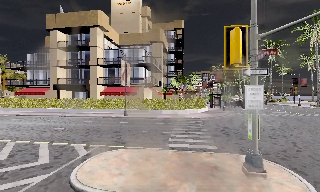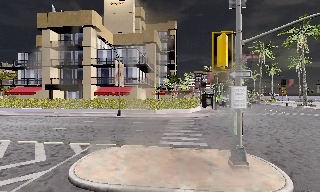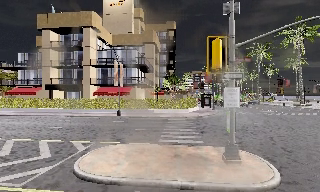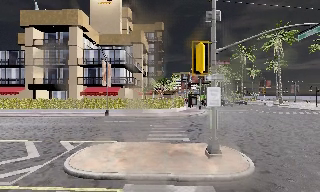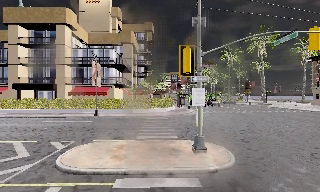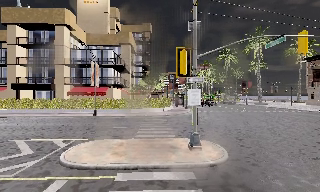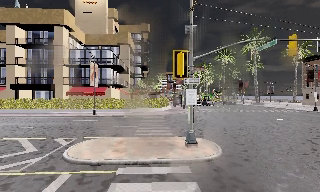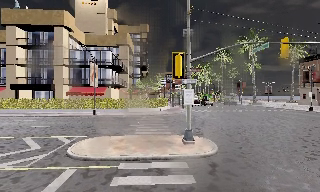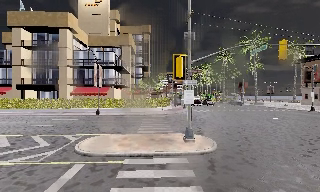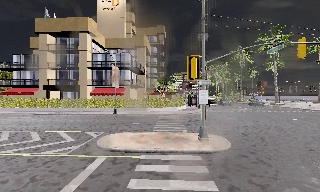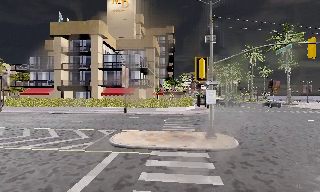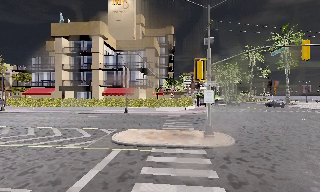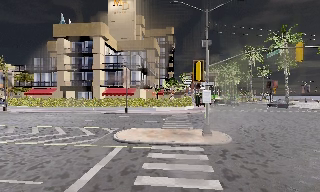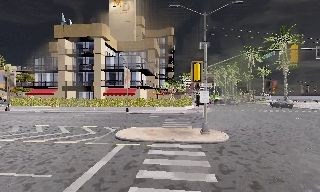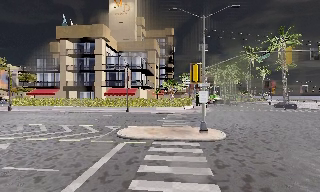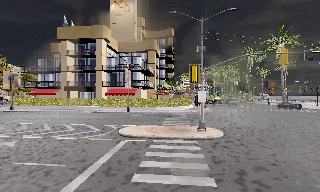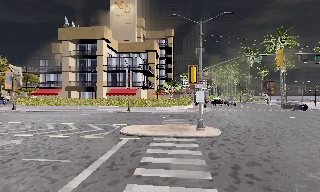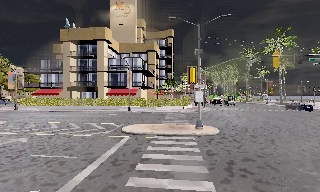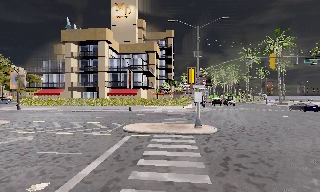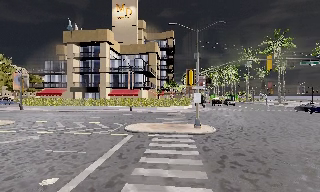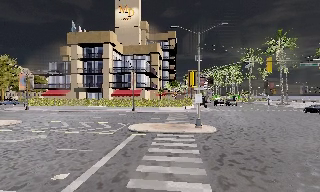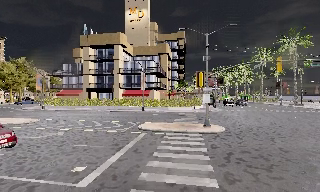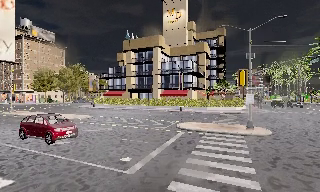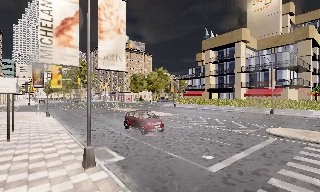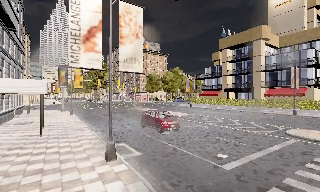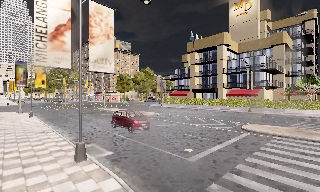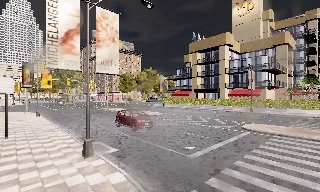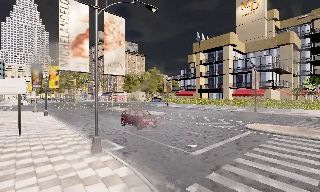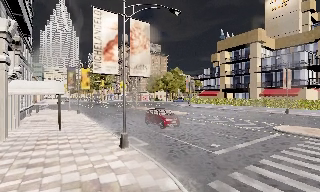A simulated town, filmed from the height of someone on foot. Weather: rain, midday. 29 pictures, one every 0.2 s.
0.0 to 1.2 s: The camera pans to its right, which is clockwise from overhead, by about 10 degrees. It travels backward, about 2.5 m, so what stands in front gets smaller.
1.2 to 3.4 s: The camera travels backward, about 4.5 m, so what stands in front gets smaller.
3.4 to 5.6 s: The camera pans to its left, which is counterclockwise from overhead, by about 50 degrees. It travels backward, about 4.5 m.
The film runs backward here.
